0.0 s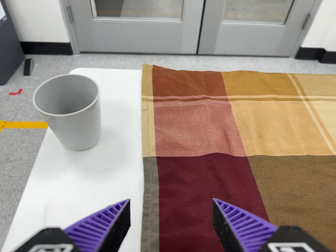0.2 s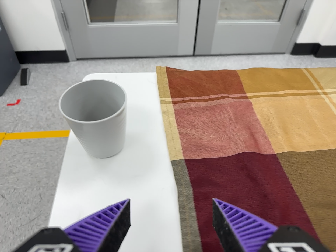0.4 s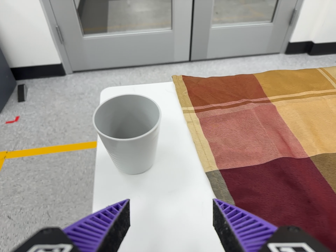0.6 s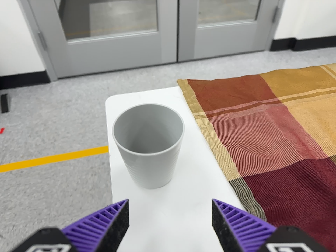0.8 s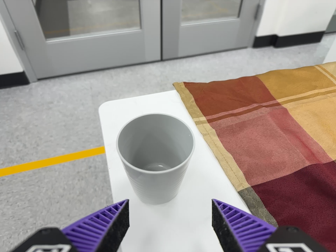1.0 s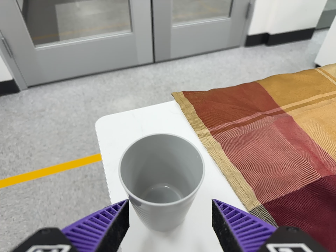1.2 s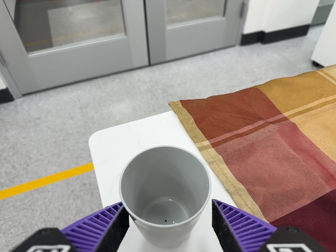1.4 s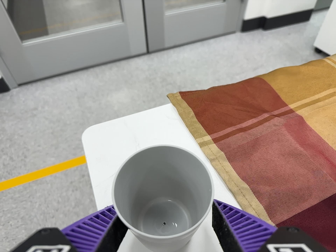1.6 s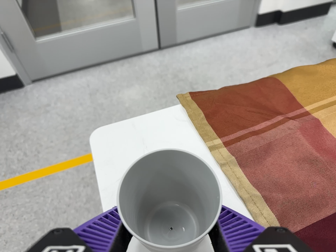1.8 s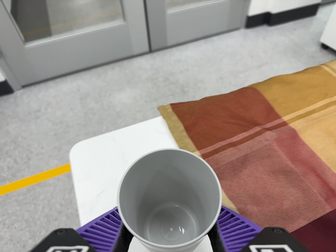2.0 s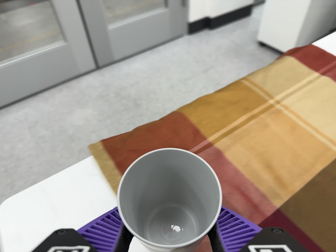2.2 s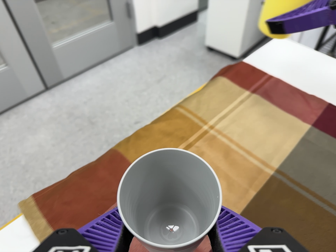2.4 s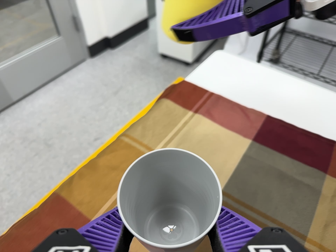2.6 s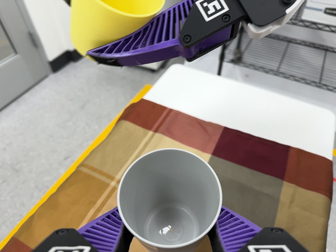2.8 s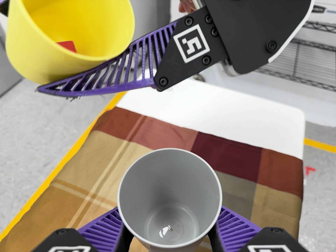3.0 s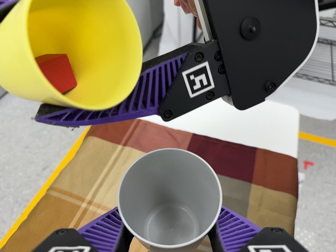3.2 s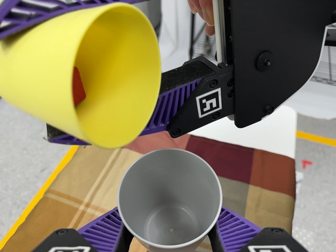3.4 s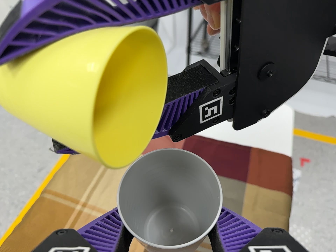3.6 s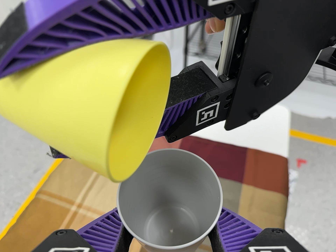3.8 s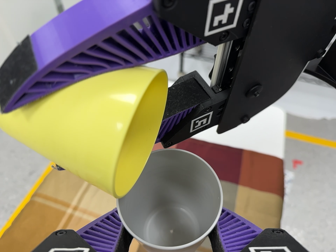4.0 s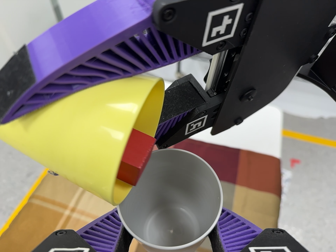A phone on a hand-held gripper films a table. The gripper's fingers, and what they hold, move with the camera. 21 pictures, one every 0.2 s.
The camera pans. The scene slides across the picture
to the left.
The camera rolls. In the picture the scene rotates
counterclockwise.
0.0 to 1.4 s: The camera pans to its right by about 10 degrees. It travels to its left, forward and toward the top of its view, about 22 cm. It rolls about its line of sight by about 15 degrees, and the scene rotates counterclockwise.
1.4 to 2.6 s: The camera pans to its right by about 25 degrees. It travels to its right and toward the top of its view, about 28 cm, so close, fixed things drift to the left. It rolls about its line of sight by about 30 degrees, and the scene rotates counterclockwise.
2.6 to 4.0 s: The camera travels to its right, about 6 cm, so close, fixed things drift to the left.
The film runs forward here.
